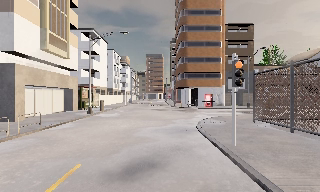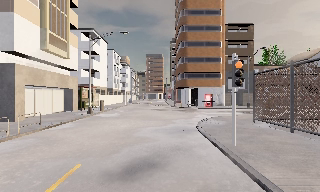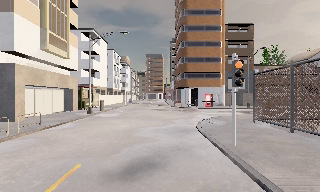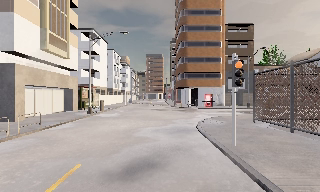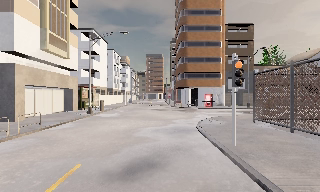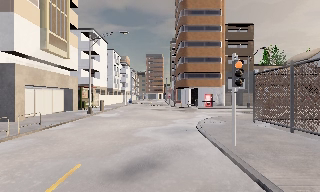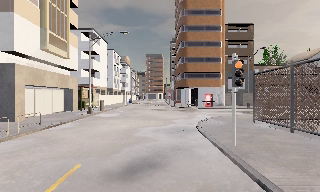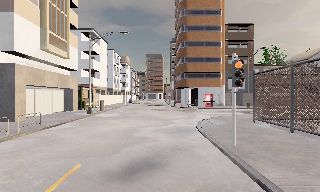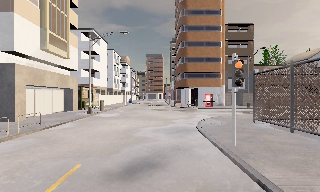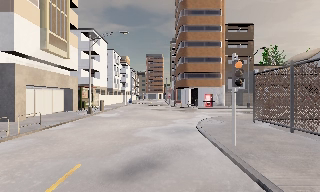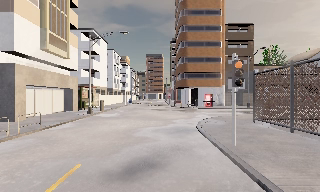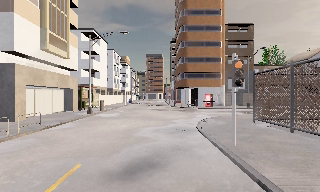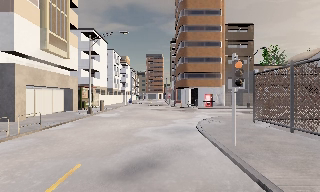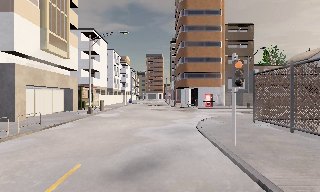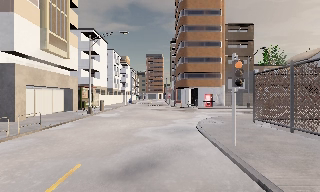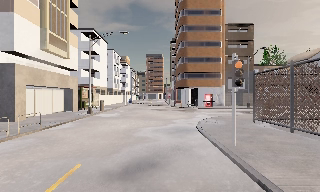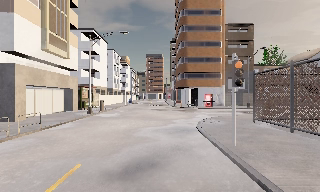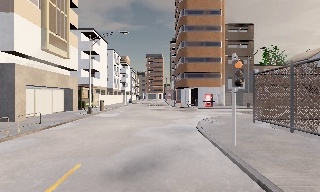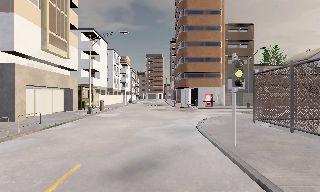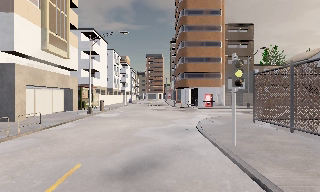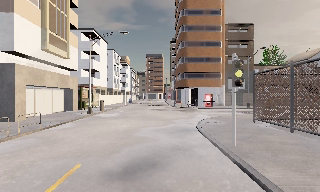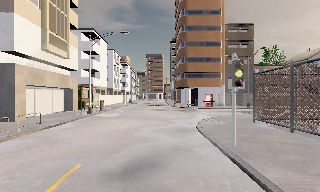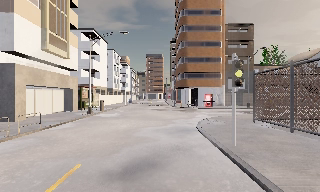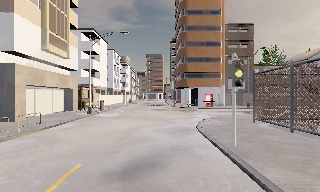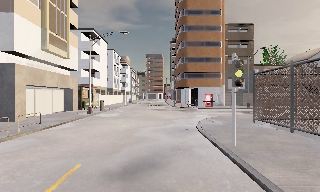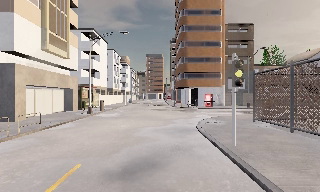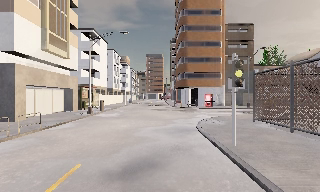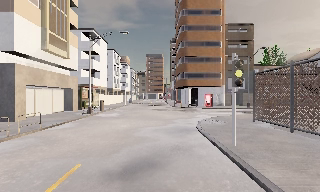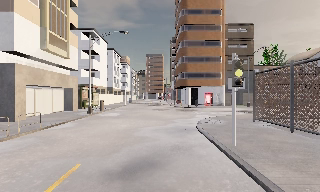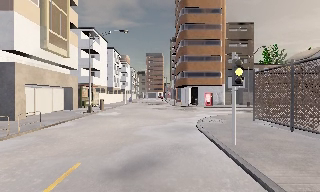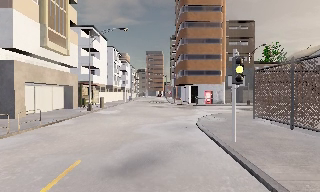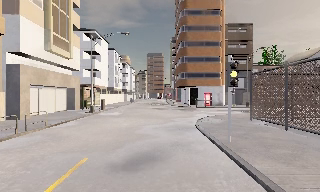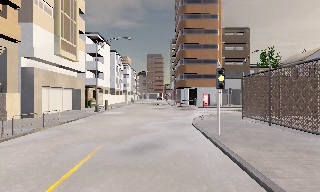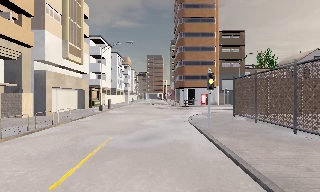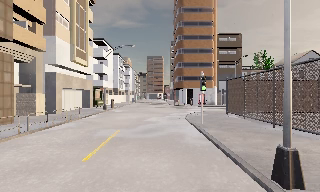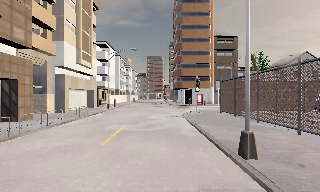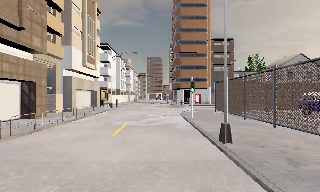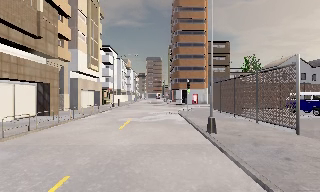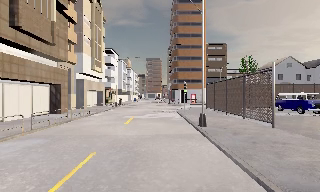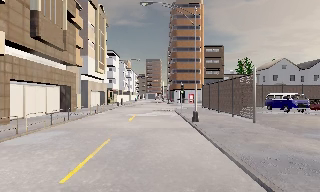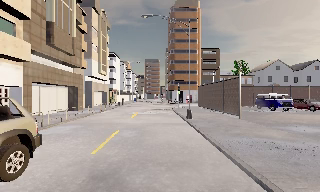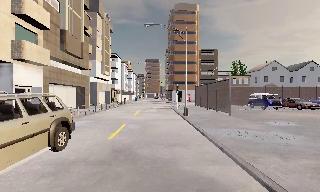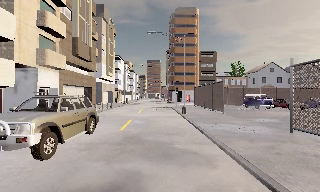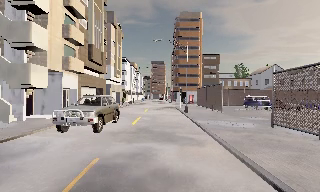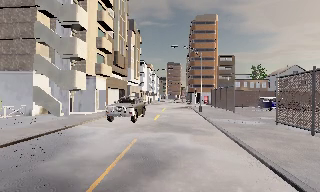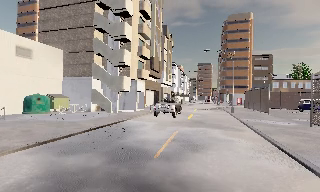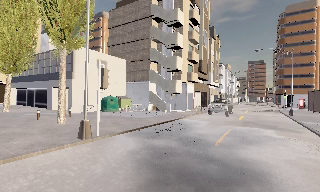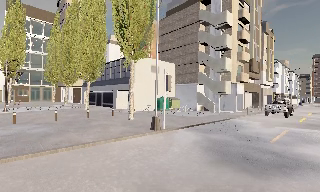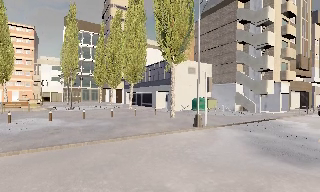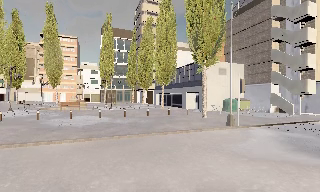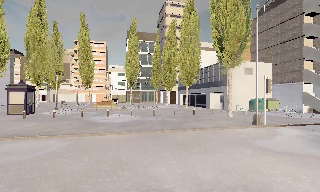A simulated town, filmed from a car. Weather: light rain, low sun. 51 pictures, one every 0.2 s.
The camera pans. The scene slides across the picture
to the right.
The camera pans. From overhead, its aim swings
counterclockwise.
0.0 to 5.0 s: The camera keeps its place and its aim.
5.0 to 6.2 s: The camera shifts only a little, or ends up much as it began.
6.2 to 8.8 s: The camera travels backward, about 20 m, so what stands in front gets smaller.
8.8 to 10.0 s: The camera pans to its left, which is counterclockwise from overhead, by about 70 degrees. It travels backward and to its left, about 9 m. It loses speed.
The film runs backward here.
